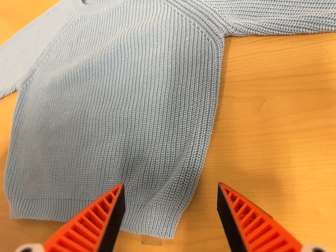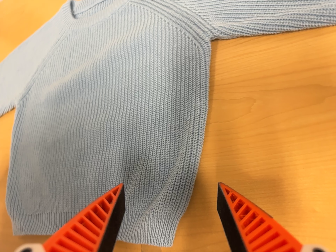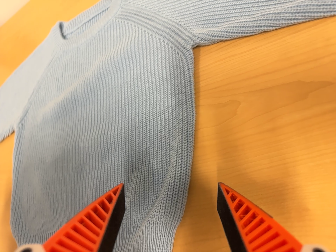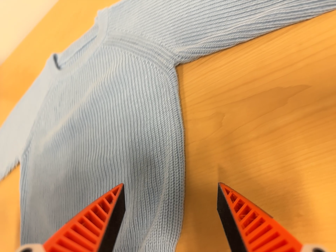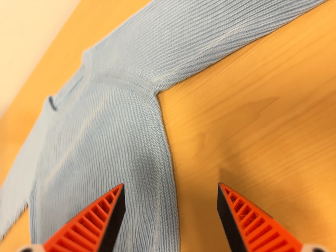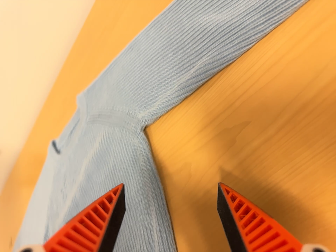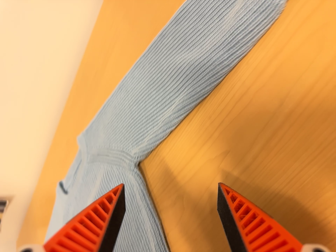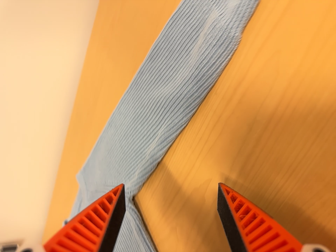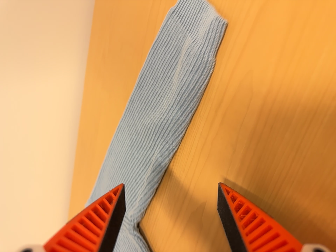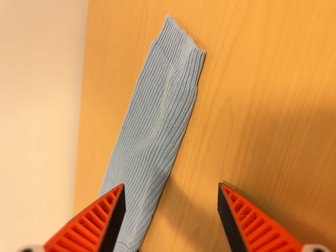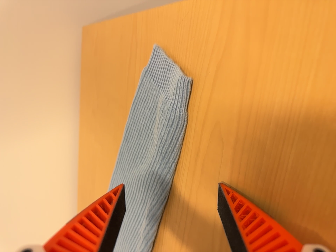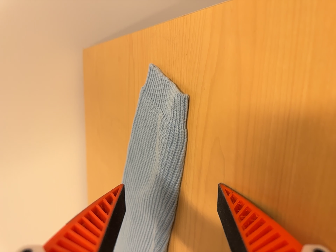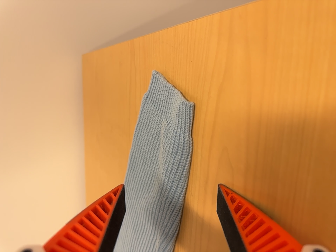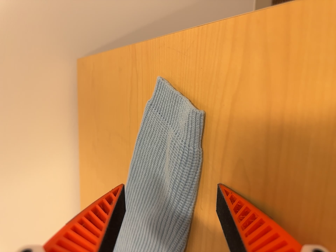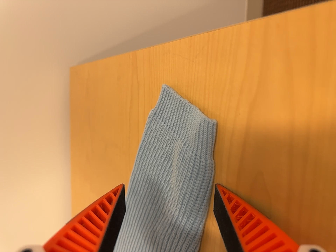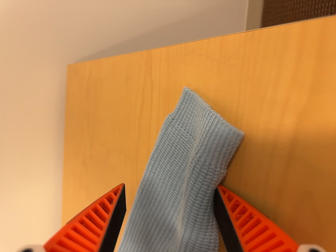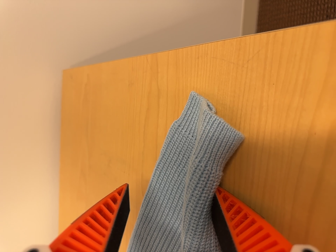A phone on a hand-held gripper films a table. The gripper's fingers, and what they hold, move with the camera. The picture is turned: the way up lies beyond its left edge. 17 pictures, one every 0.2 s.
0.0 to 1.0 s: The camera pans to its left by about 10 degrees. It travels to its right, about 14 cm. Its aim tips toward the top of its view by about 15 degrees, and the scene shifts downward. It rolls about its line of sight by about 30 degrees, and the scene rotates counterclockwise.
1.0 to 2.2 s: The camera pans to its left by about 10 degrees. It travels to its right and toward the top of its view, about 14 cm. Its aim tips toward the top of its view by about 25 degrees, and the scene shifts downward. It rolls about its line of sight by about 30 degrees, and the scene rotates counterclockwise.
2.2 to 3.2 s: The camera pans to its right by about 10 degrees. It travels to its left and forward, about 12 cm.
The film runs forward here.
